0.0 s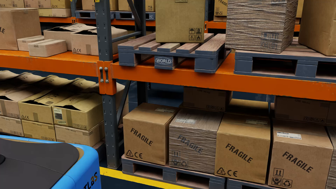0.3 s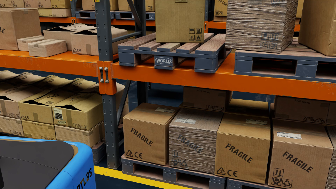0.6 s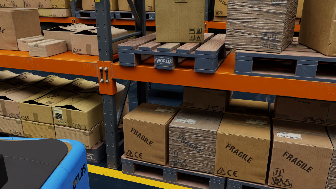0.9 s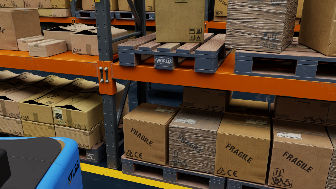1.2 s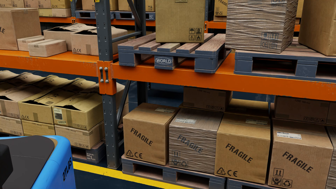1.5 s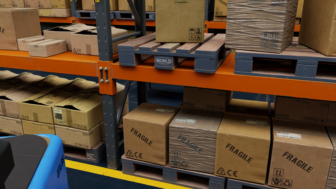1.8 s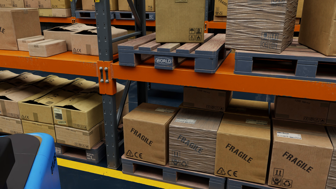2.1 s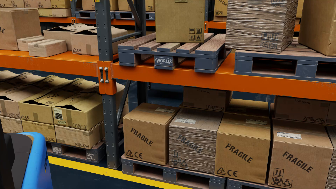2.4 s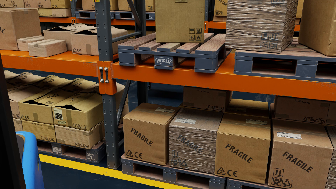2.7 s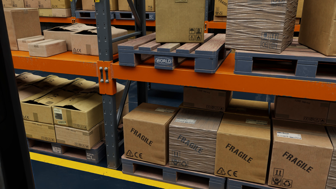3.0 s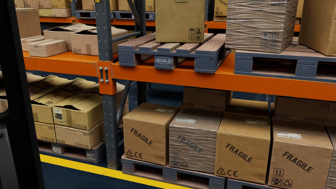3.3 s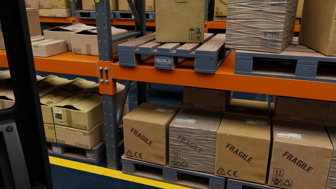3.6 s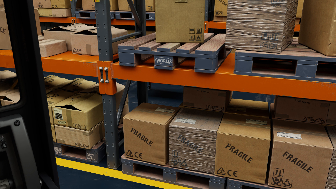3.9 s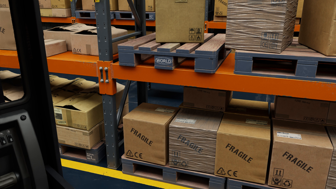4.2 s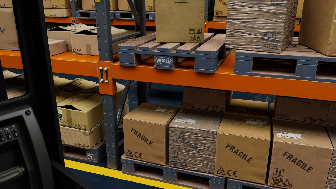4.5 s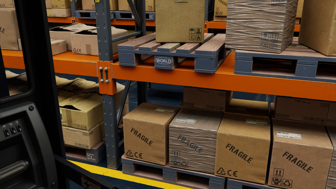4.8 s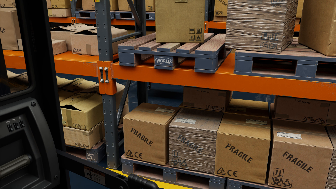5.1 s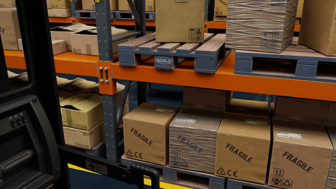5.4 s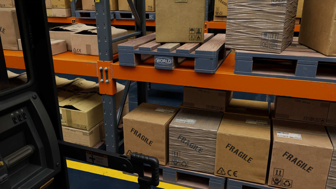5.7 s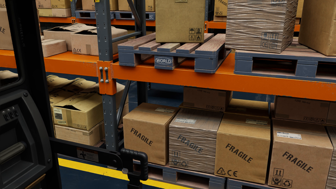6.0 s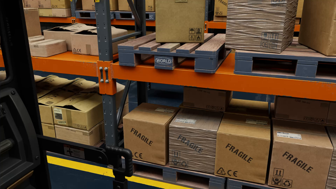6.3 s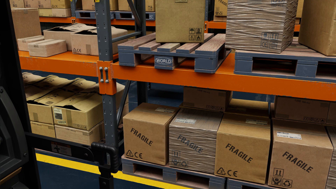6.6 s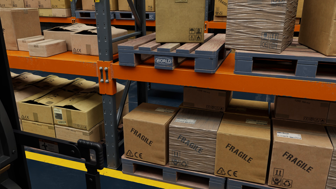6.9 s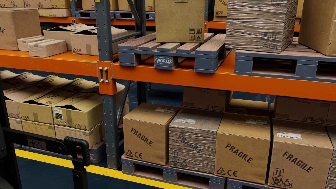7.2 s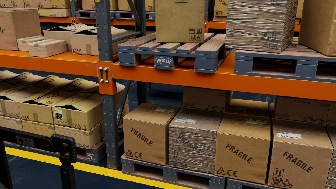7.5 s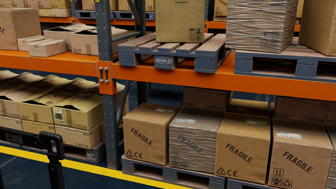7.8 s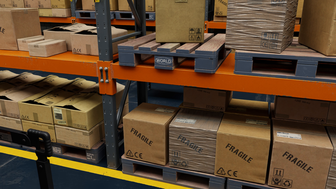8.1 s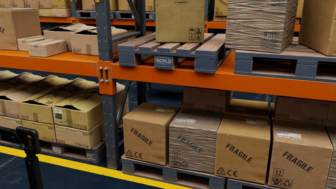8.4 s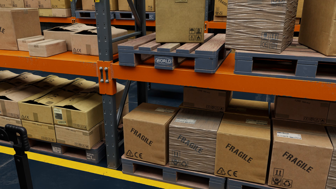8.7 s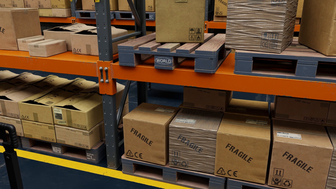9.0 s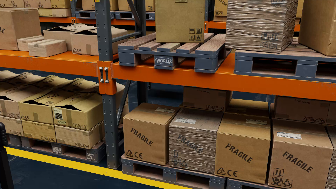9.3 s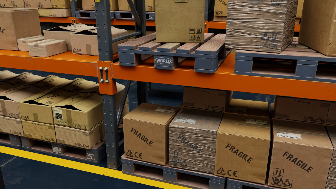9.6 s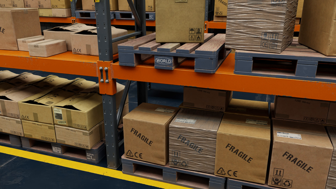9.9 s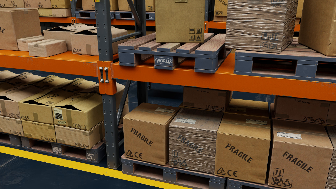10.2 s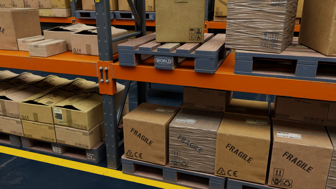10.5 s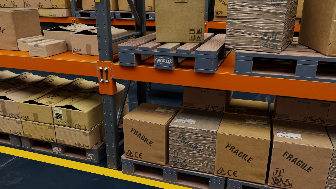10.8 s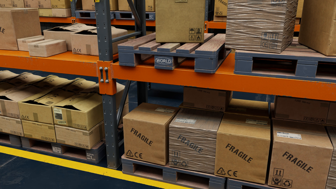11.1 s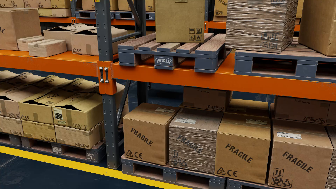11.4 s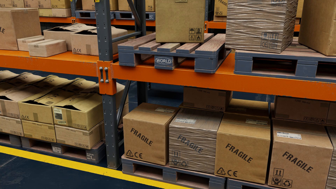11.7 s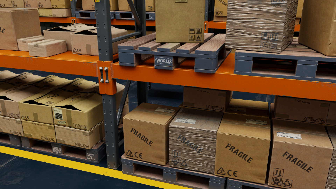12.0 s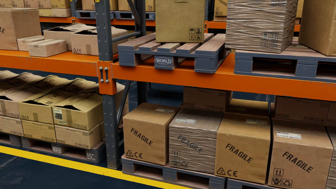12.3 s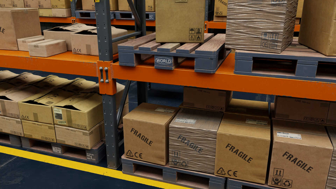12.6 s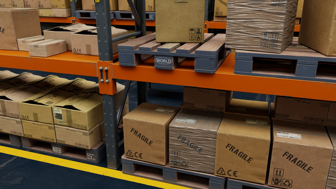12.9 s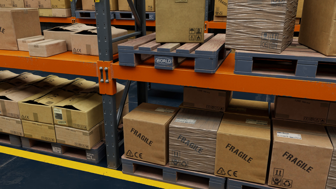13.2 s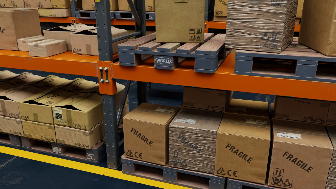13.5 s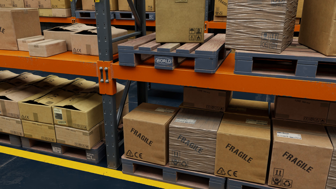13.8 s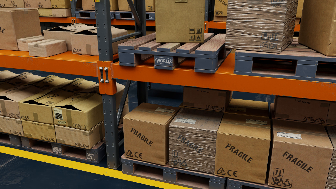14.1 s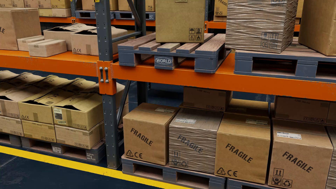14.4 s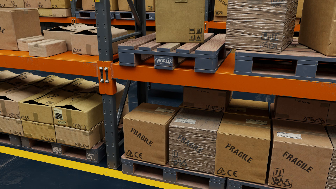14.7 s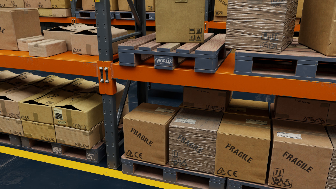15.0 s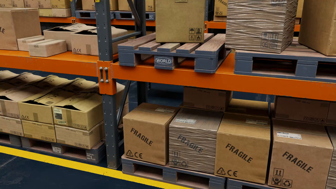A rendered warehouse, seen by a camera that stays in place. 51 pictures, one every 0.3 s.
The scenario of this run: A forklift runs into an object in its way.
